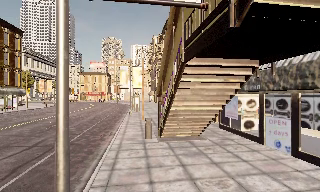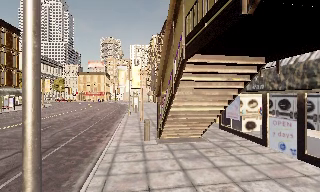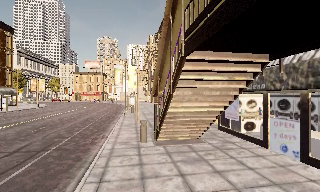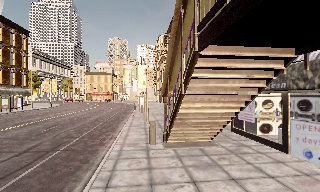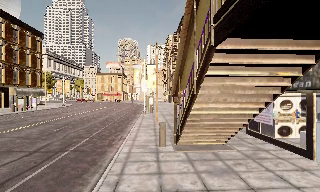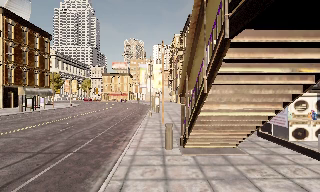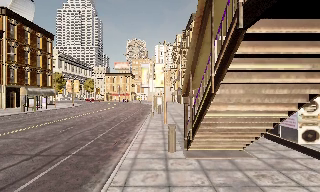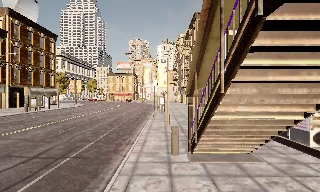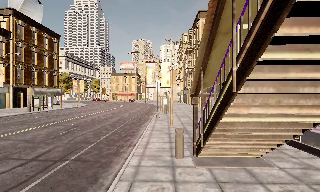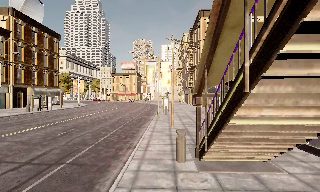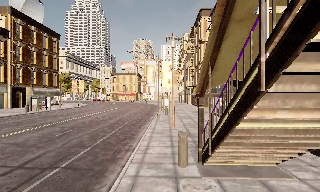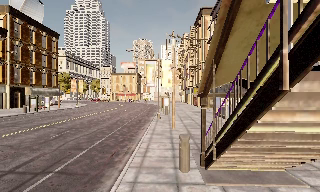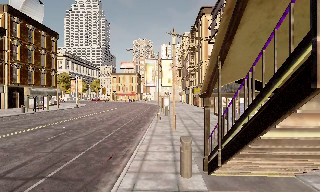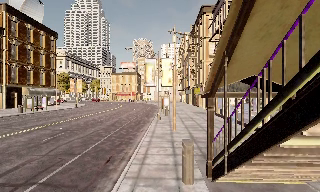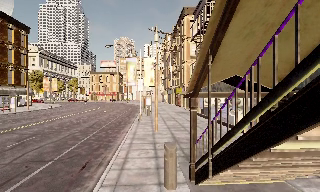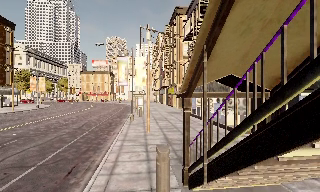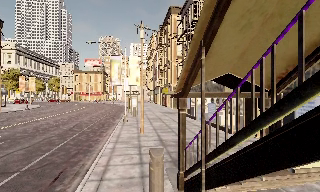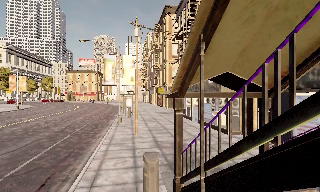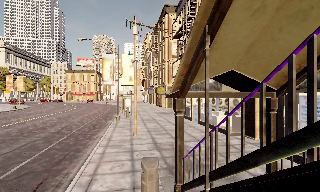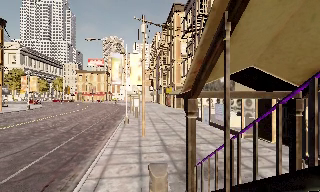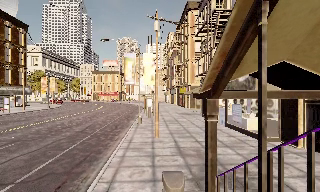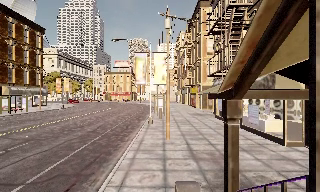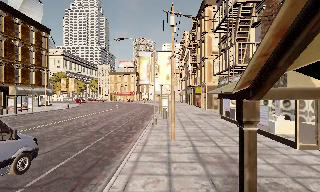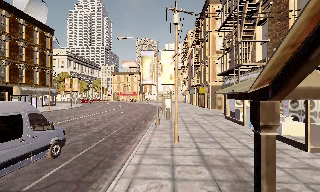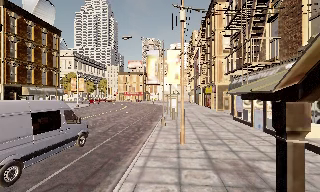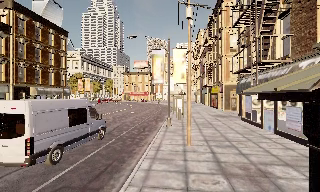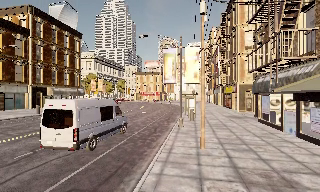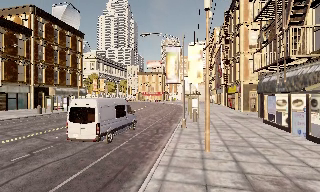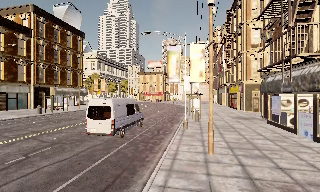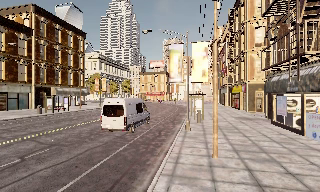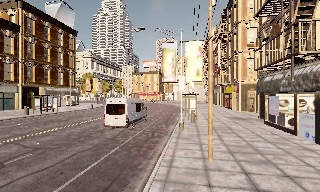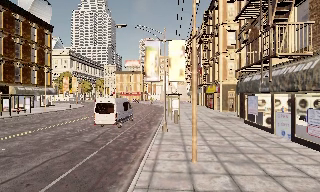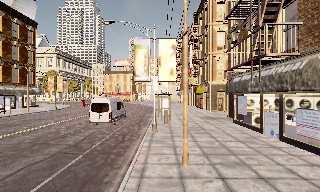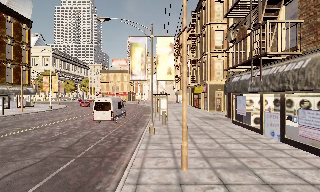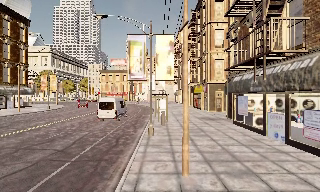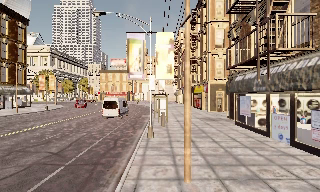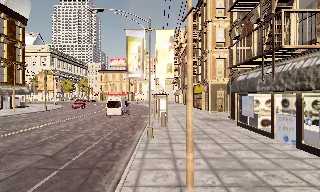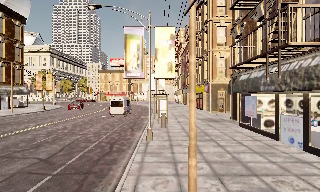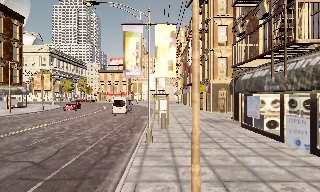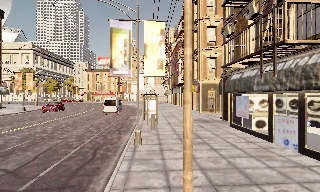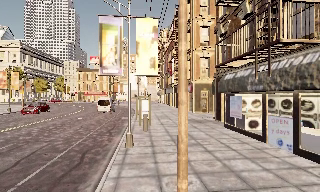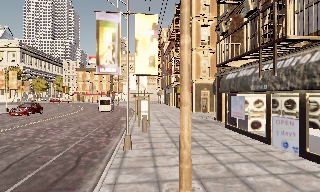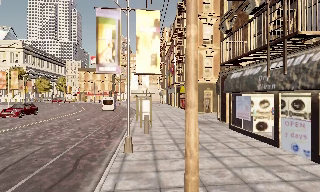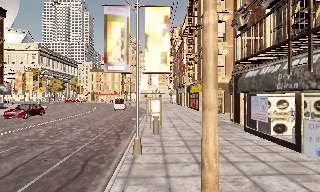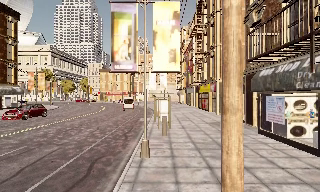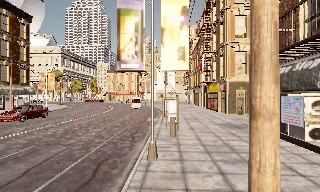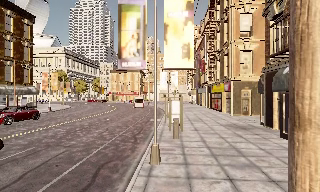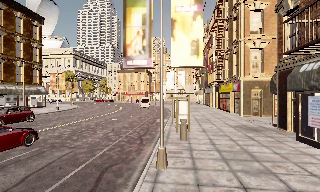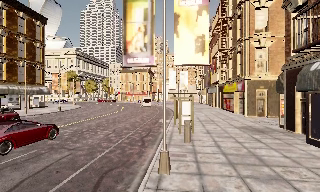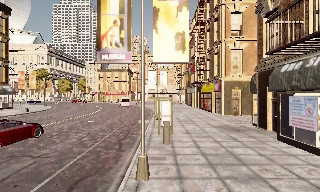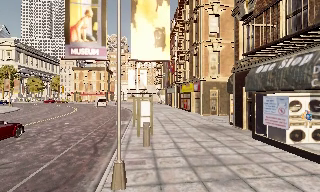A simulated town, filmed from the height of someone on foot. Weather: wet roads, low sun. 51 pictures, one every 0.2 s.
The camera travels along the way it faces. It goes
forward.
0.0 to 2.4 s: The camera swings to its left by about 10 degrees, and the scene slides to the right. It travels forward, about 4.5 m, so what stands in front looms larger.
2.4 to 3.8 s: The scene slides to the left, as the camera pans about 10 degrees to its right. It travels forward, about 2 m, so what stands in front looms larger.
3.8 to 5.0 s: The scene slides to the right, as the camera pans about 15 degrees to its left. It travels forward, about 1.5 m, so what stands in front looms larger.
5.0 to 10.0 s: The camera pans to its right, which is clockwise from overhead, by about 15 degrees. It travels forward, about 9 m, so what stands in front looms larger.
The film runs forward here.
